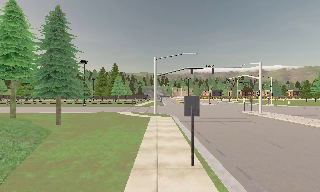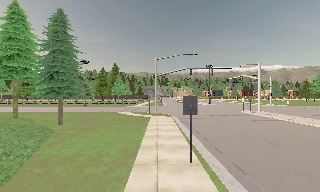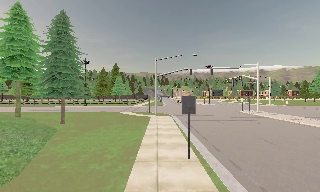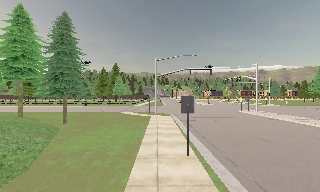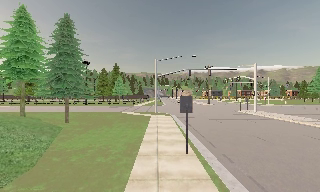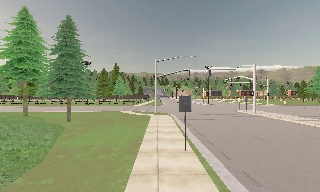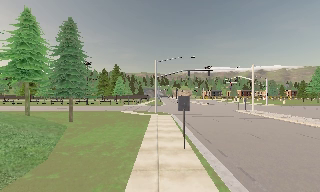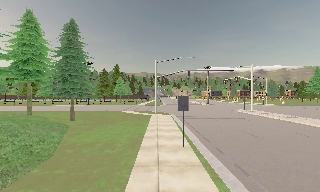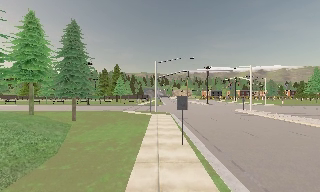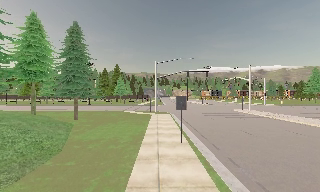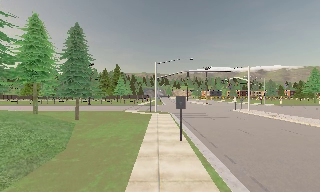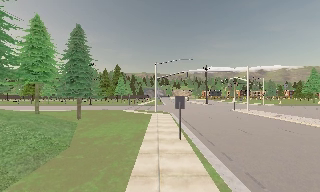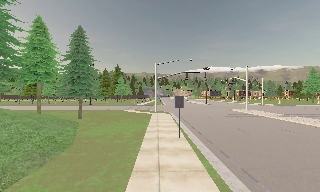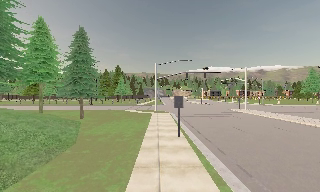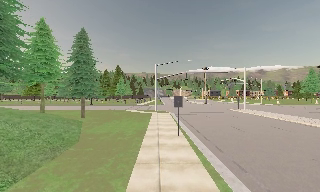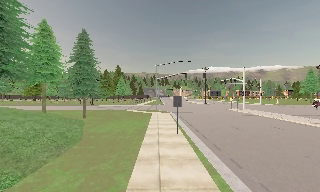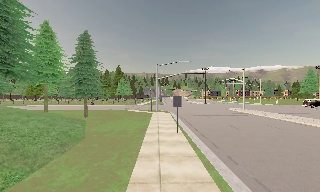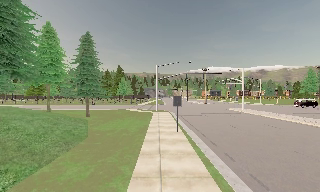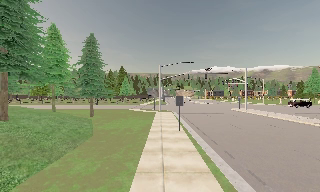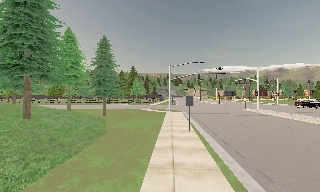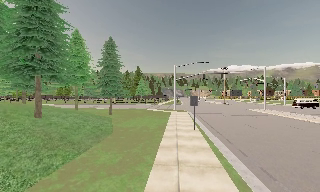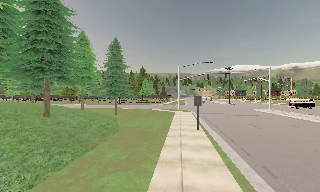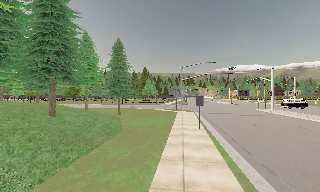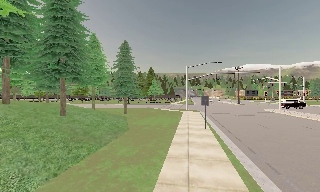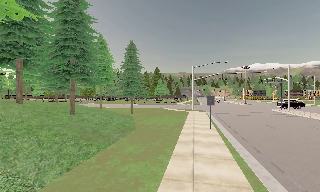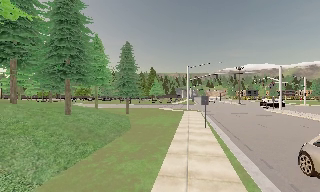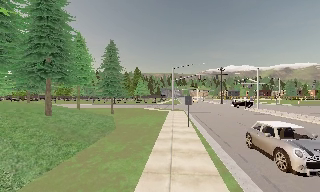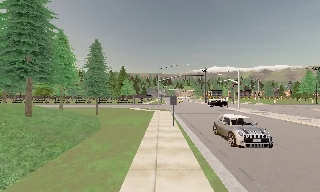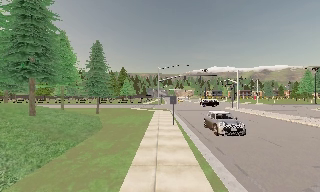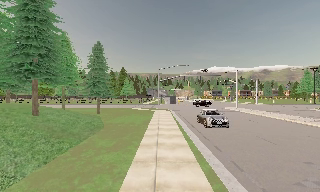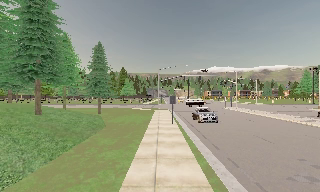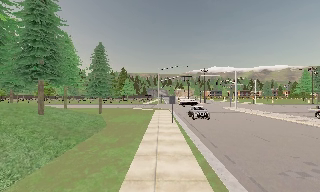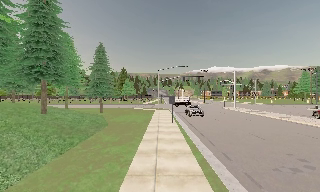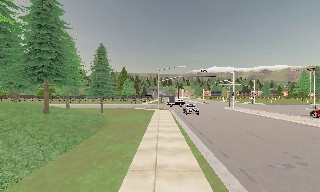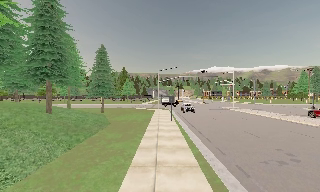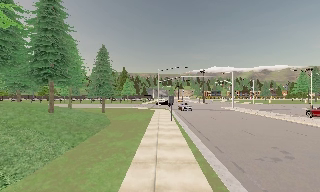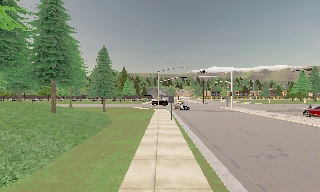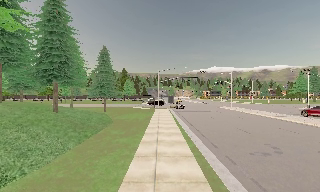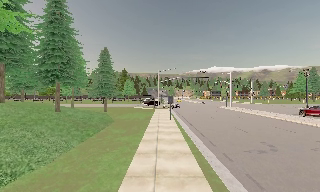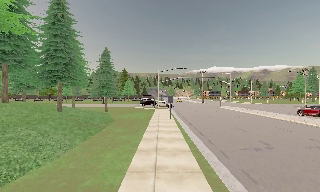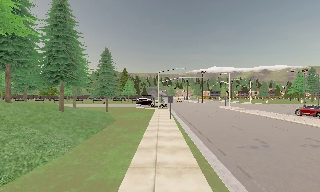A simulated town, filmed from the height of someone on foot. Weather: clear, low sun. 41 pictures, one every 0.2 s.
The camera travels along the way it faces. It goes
backward.
0.0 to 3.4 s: The camera travels backward, about 5 m, so what stands in front gets smaller.
3.4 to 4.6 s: The scene slides to the right, as the camera pans about 10 degrees to its left. It travels backward, about 1.5 m, so what stands in front gets smaller.
4.6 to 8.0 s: The camera travels backward, about 5 m, so what stands in front gets smaller.
The film runs backward here.
